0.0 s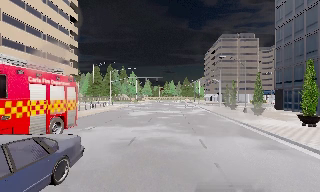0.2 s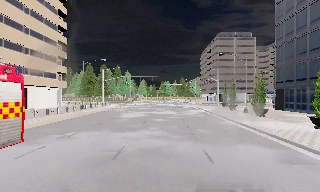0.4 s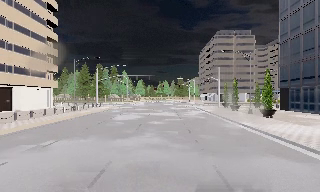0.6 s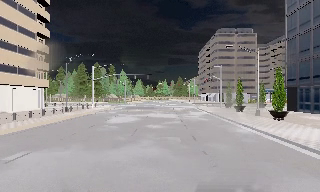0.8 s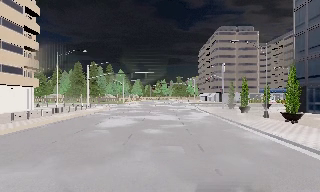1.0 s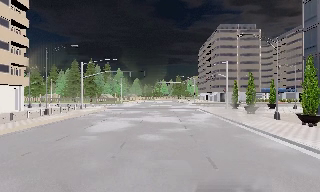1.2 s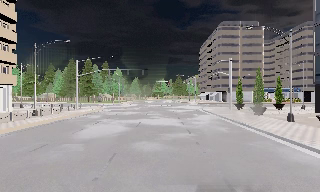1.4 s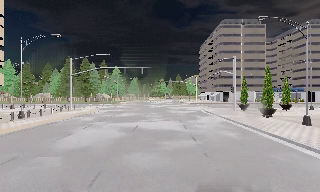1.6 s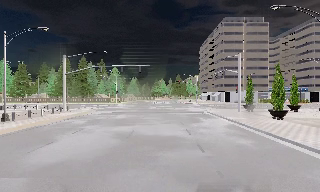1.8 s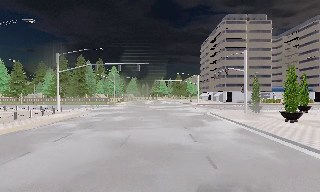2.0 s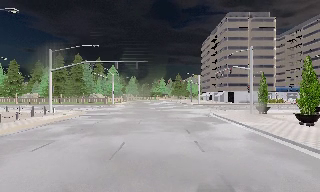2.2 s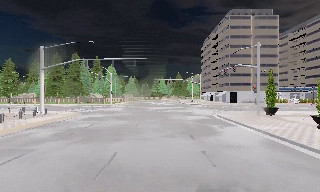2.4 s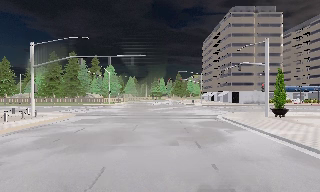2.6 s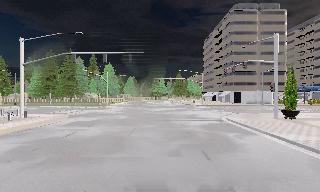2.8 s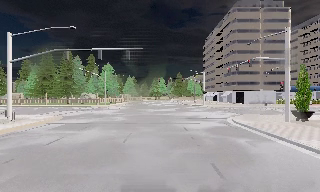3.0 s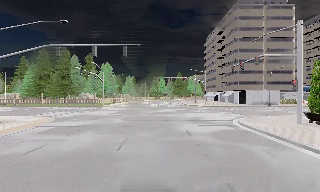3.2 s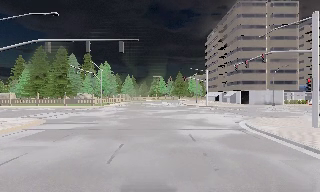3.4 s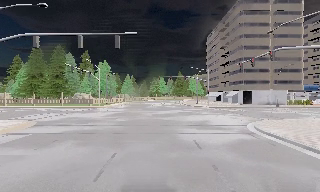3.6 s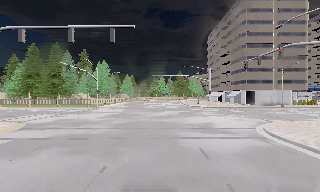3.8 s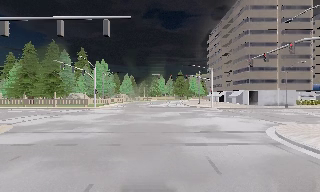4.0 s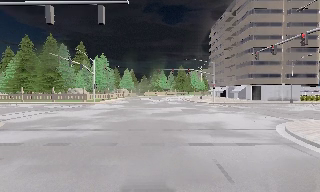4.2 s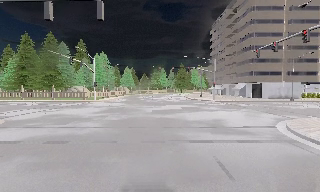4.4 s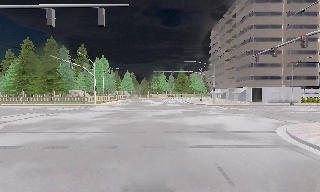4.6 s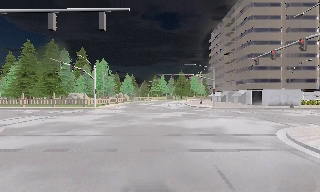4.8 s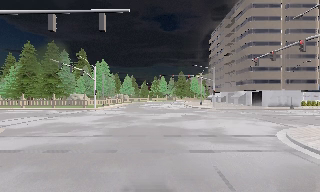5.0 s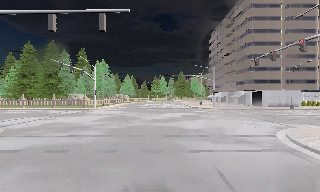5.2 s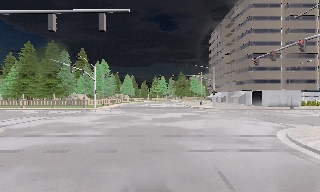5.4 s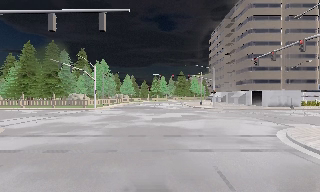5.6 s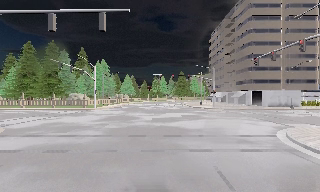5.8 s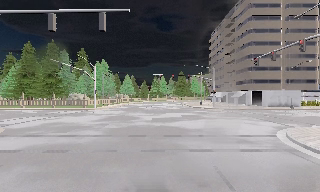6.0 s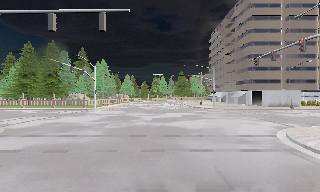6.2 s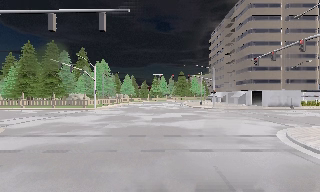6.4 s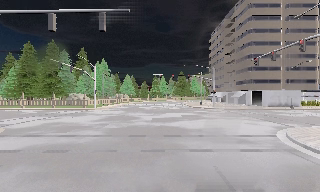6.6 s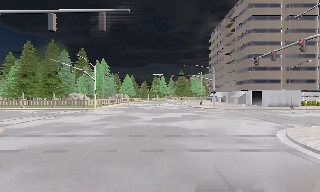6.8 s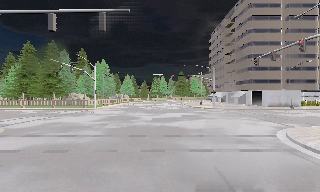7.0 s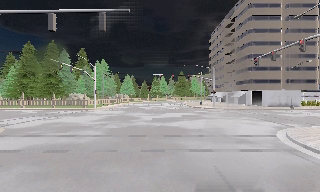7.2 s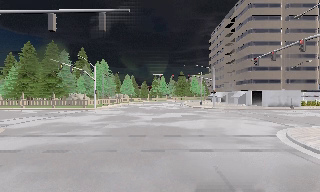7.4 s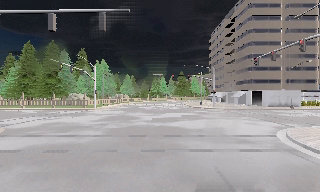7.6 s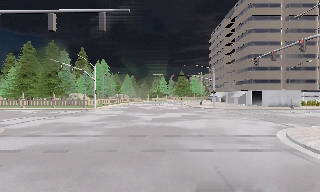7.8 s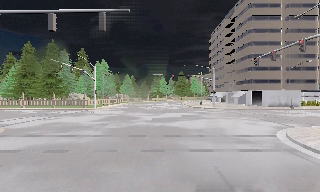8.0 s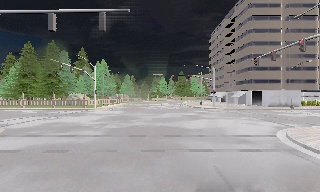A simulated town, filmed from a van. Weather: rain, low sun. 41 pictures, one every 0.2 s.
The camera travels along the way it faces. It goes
forward.
0.0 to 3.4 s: The camera travels forward, about 25 m, so what stands in front looms larger.
3.4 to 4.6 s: The camera travels forward, about 3 m, so what stands in front looms larger. It loses speed.
4.6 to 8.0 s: The camera keeps its place and its aim.
The film runs forward here.
